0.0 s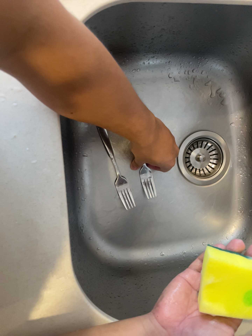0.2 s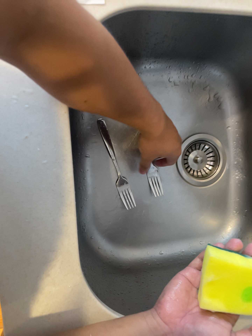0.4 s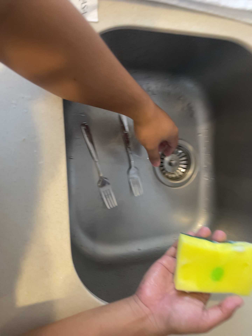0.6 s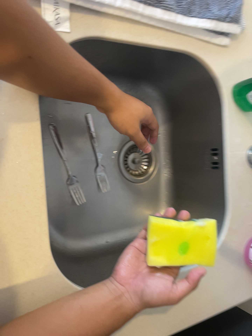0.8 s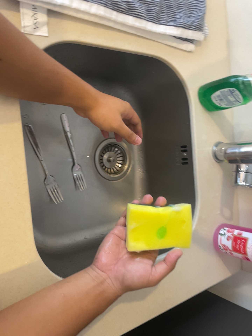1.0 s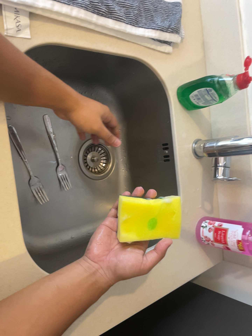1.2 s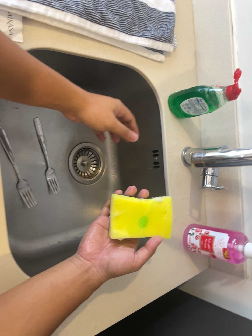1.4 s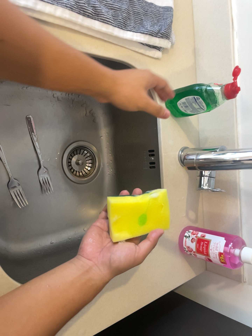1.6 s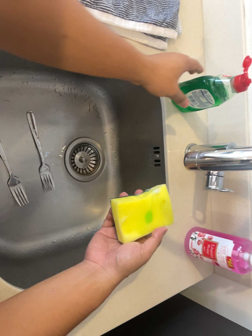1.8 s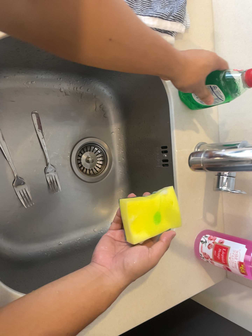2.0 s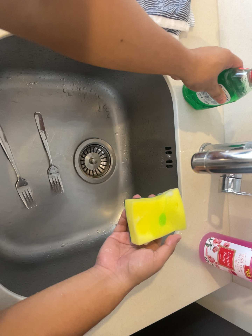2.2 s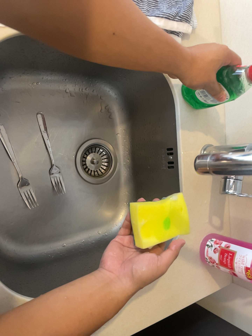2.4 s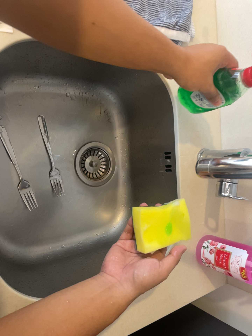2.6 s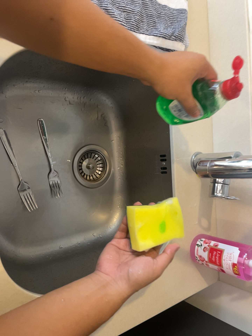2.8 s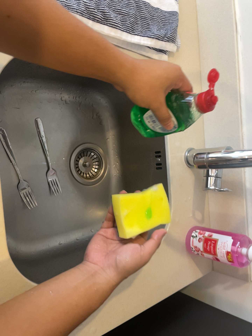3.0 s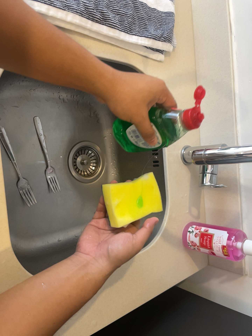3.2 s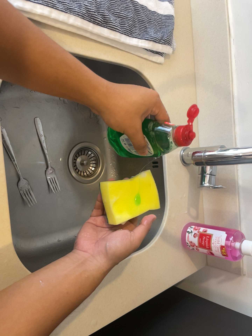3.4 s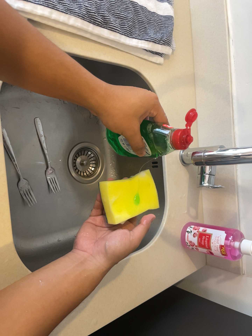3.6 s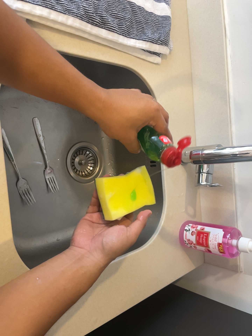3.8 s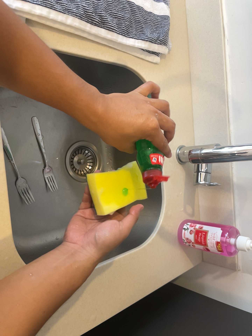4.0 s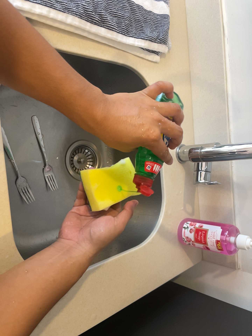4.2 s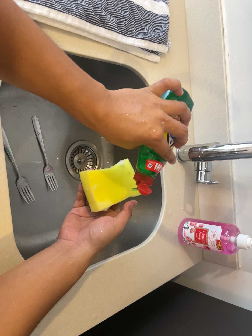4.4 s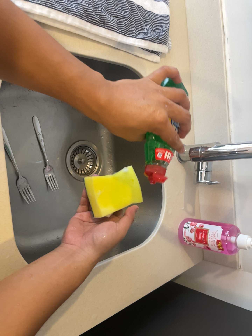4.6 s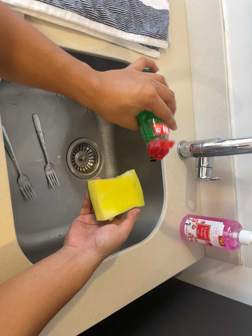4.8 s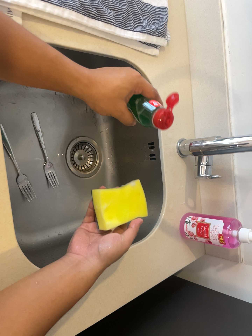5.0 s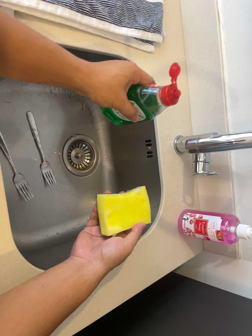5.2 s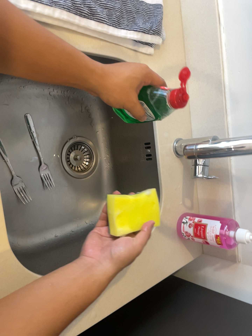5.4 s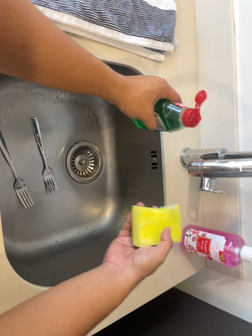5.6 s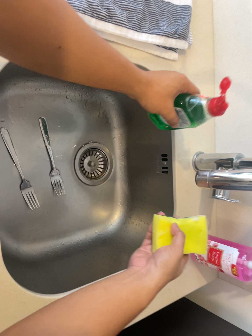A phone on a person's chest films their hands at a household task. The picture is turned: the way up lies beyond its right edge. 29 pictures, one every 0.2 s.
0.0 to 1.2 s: The camera swings to its right by about 30 degrees, and the scene slides to the left. It travels backward and to its left, about 16 cm.
1.2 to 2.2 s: The camera travels forward and to its right, about 9 cm, so what stands in front looms larger.
2.2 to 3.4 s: The camera travels backward and to its left, about 10 cm, so what stands in front gets smaller.
3.4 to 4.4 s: The camera keeps its place and its aim.
4.4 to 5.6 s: The camera shifts only a little, or ends up much as it began.
The film runs backward here.
